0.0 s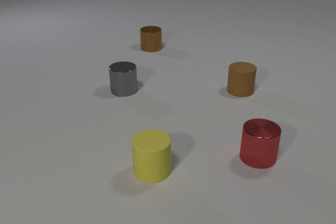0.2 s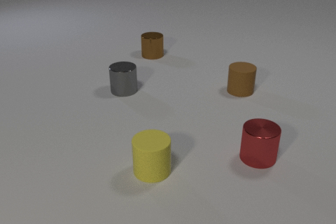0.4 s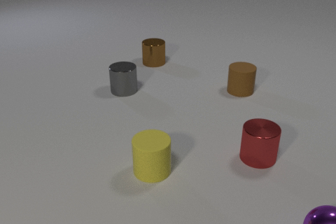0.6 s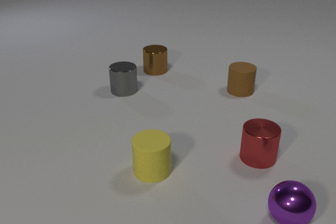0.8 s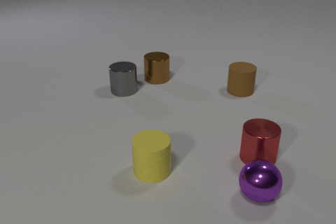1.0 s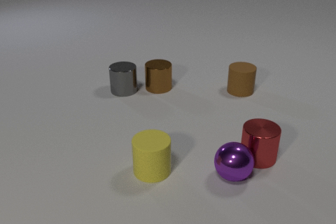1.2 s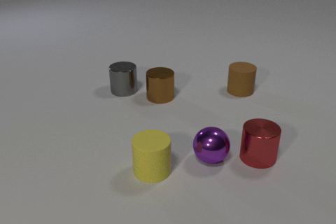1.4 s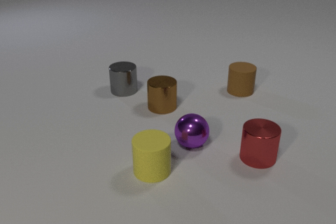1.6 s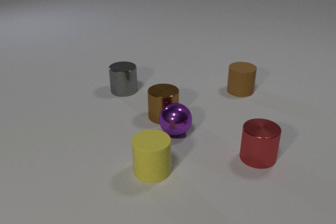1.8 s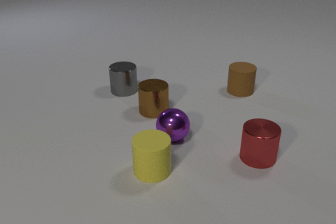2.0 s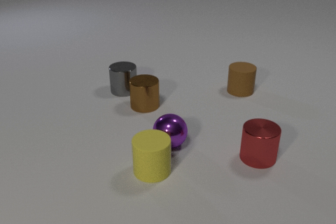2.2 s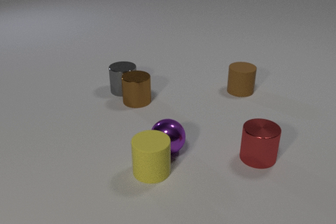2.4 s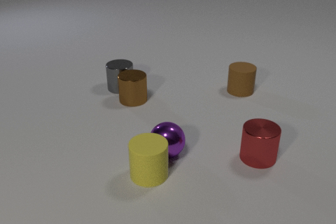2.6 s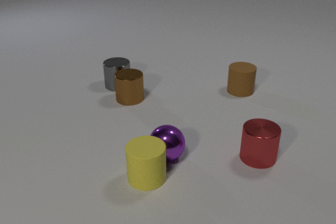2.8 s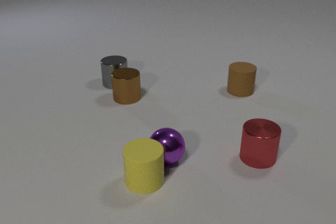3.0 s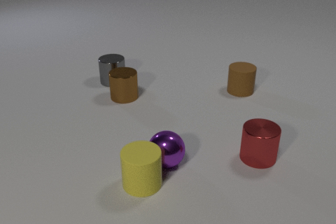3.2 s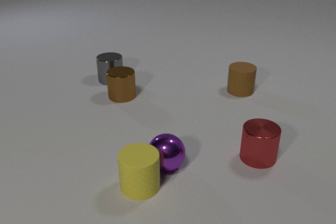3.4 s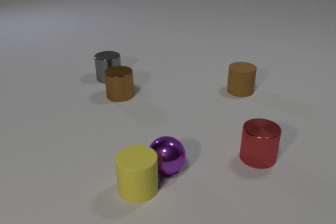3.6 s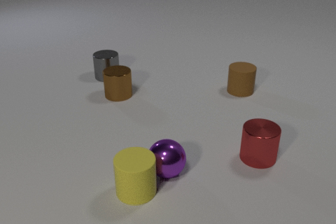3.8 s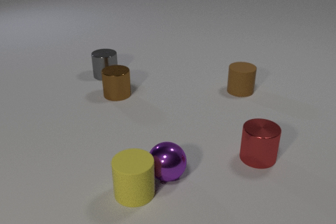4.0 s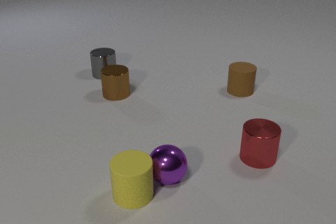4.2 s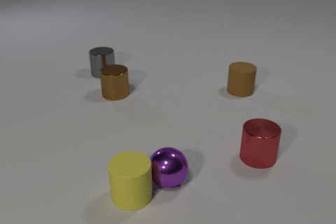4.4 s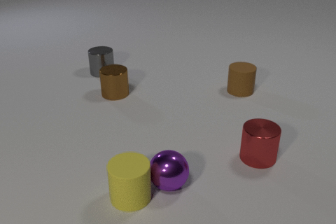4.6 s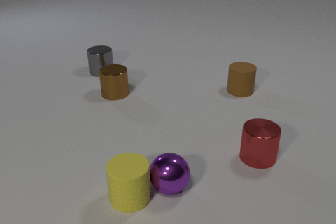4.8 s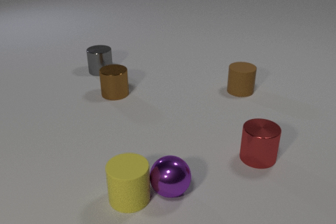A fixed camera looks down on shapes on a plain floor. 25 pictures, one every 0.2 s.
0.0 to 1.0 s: The purple metal sphere comes in at the bottom edge, rolls to the left and away from the camera. The brown metal cylinder slides toward the camera.
1.0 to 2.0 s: The purple metal sphere rolls to the left and away from the camera. The brown metal cylinder slides toward the camera. The purple metal sphere and the brown metal cylinder collide.
2.0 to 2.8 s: The purple metal sphere rolls toward the camera. The brown metal cylinder slides away from the camera and to the left. The yellow rubber cylinder slides toward the camera and to the left. The gray metal cylinder slides away from the camera and to the left. The purple metal sphere and the yellow rubber cylinder collide. The brown metal cylinder and the gray metal cylinder collide.
2.8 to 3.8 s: The purple metal sphere rolls toward the camera. The brown metal cylinder slides to the left and away from the camera. The yellow rubber cylinder slides toward the camera and to the left. The gray metal cylinder slides away from the camera and to the left.
3.8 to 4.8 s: The purple metal sphere rolls toward the camera. The gray metal cylinder slides away from the camera and to the left.
How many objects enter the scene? 1.
How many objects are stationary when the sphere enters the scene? 4.
Are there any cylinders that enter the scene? no.
